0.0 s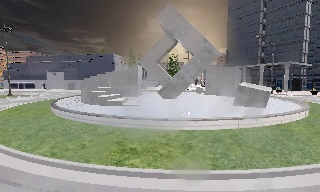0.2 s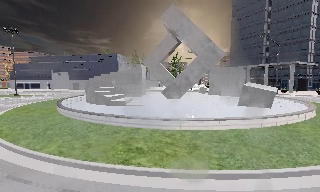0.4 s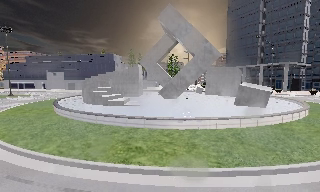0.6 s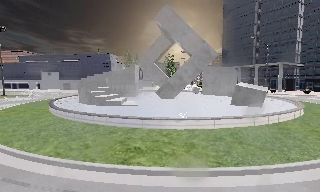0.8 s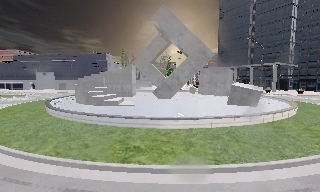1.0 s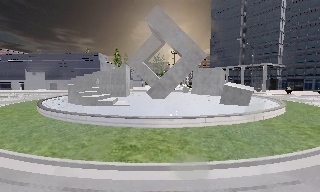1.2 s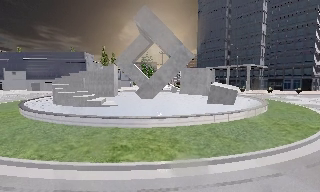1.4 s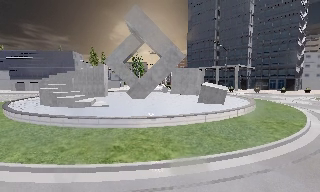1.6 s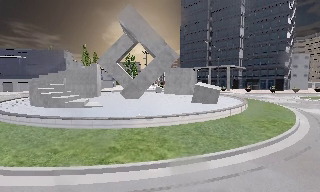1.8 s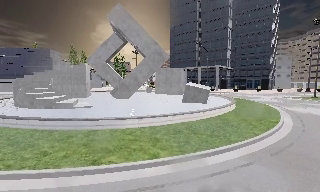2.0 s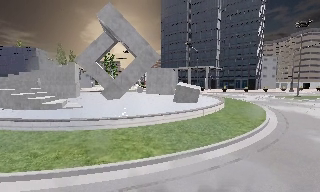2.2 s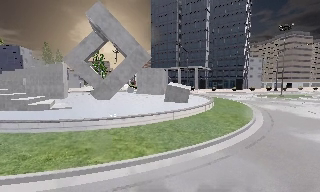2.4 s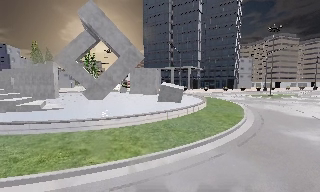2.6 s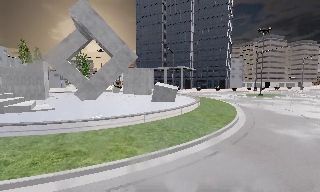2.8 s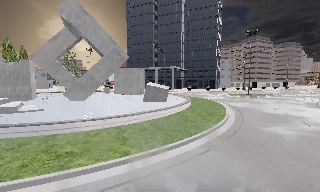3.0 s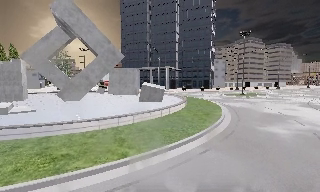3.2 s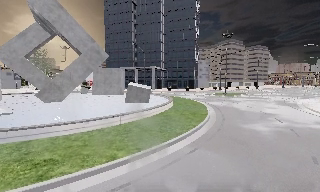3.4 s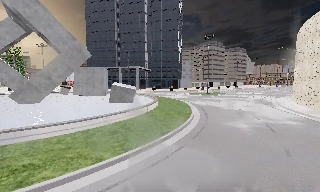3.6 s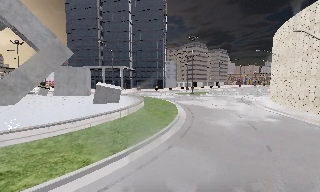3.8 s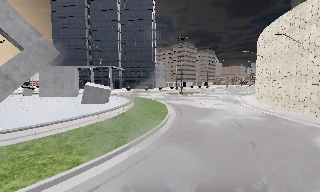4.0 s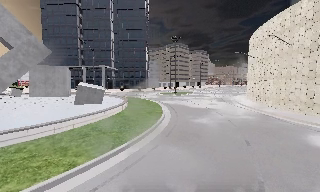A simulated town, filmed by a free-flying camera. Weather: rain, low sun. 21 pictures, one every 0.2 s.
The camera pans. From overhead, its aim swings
clockwise.
The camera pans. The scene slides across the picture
to the left.
0.0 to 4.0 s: The scene slides to the left, as the camera pans about 60 degrees to its right. It travels to its left and backward, about 2 m.
The film runs backward here.
